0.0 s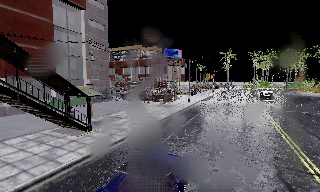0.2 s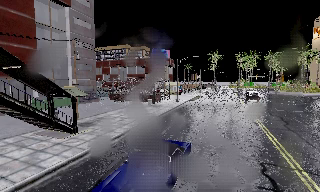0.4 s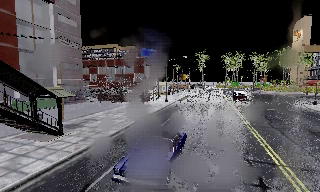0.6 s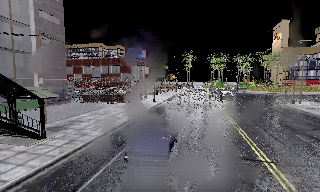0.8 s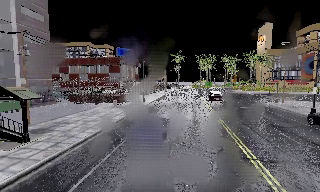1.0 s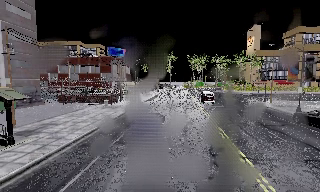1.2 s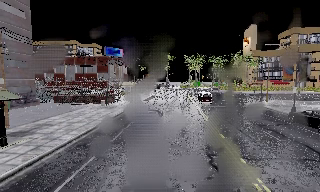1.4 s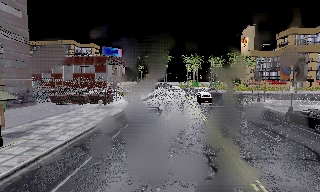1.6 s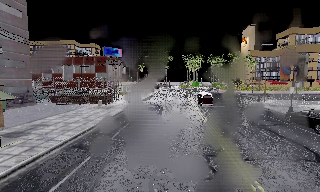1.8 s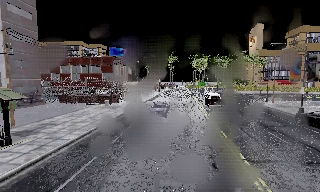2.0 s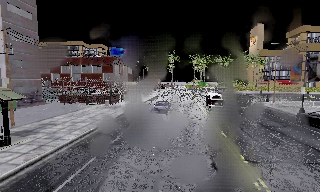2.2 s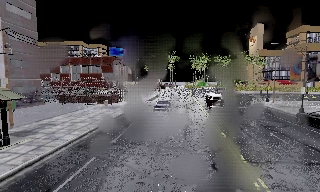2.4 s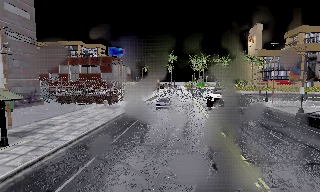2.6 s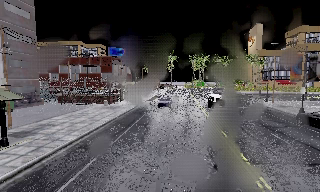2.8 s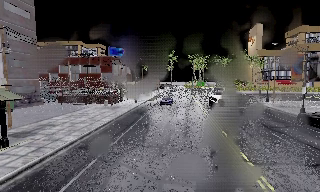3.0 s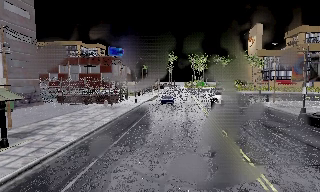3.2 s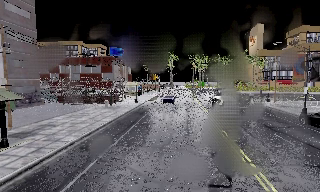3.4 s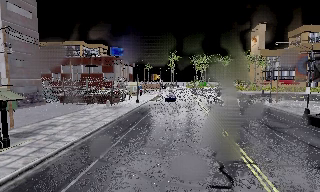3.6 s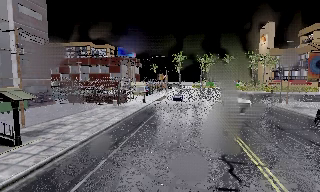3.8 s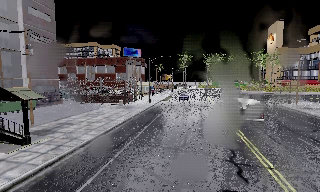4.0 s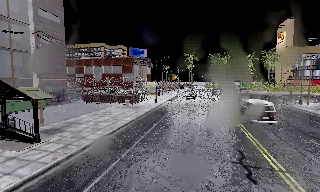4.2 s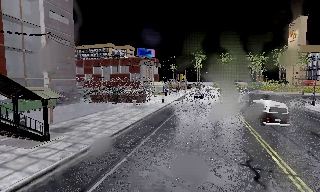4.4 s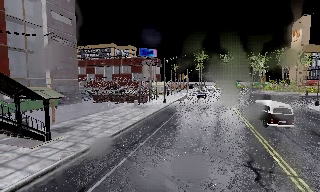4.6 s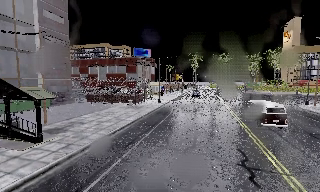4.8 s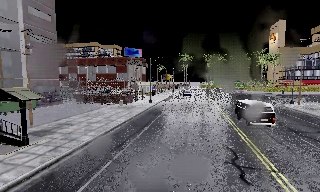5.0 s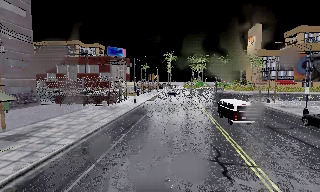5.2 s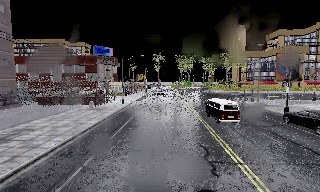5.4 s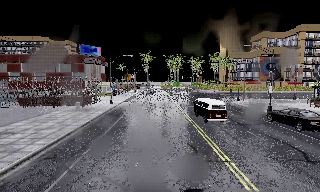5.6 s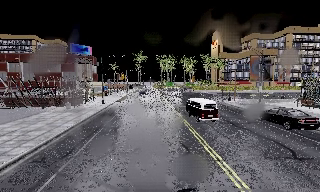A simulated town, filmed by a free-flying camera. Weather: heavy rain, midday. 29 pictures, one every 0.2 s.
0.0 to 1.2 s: The camera swings to its right by about 20 degrees, and the scene slides to the left.
1.2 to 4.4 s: The scene slides to the right, as the camera pans about 10 degrees to its left. It travels forward, about 0.5 m, so what stands in front looms larger.
4.4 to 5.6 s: The scene slides to the left, as the camera pans about 20 degrees to its right.
The film runs backward here.
